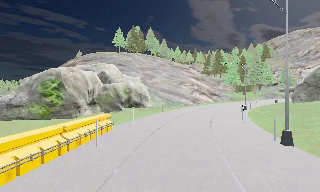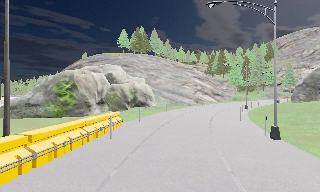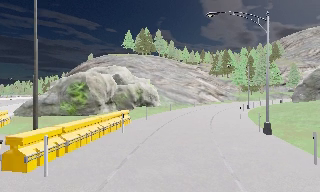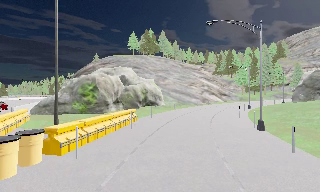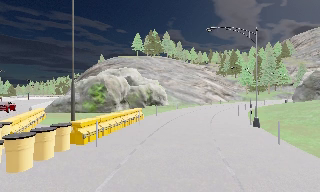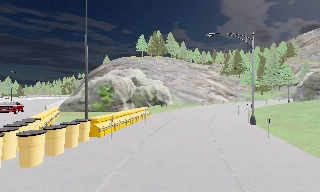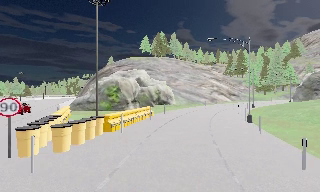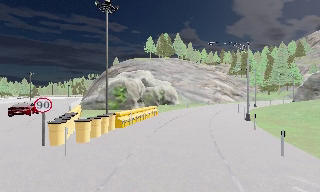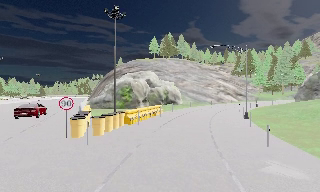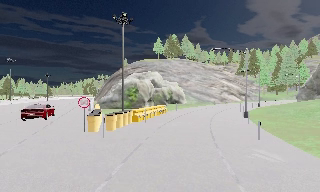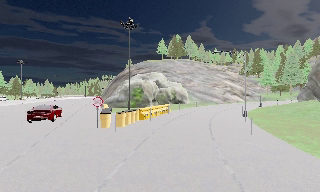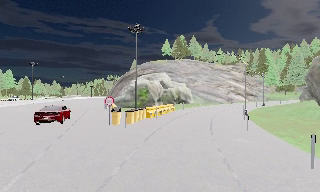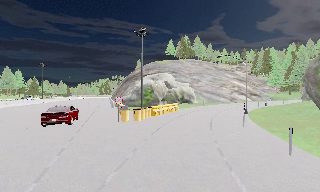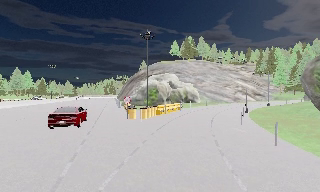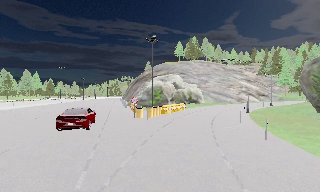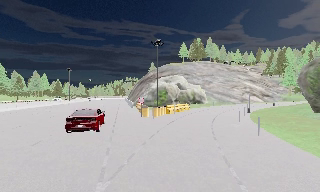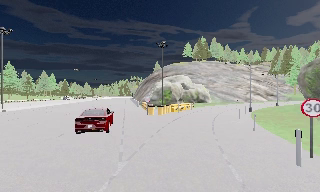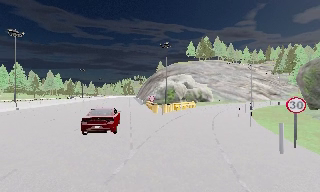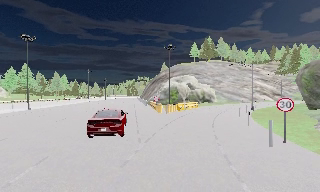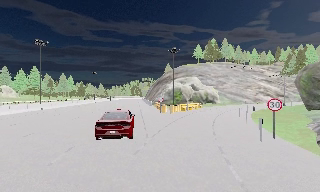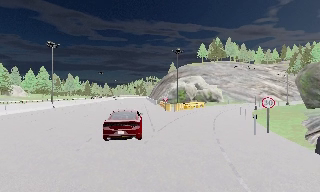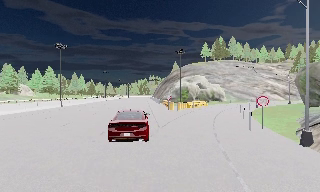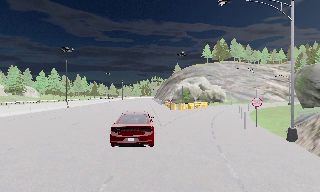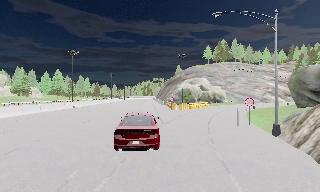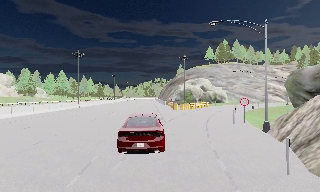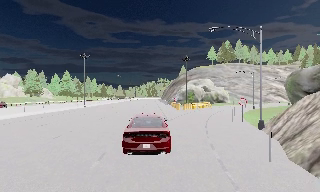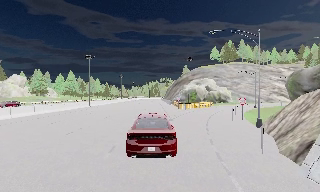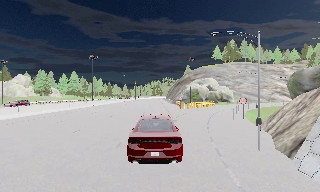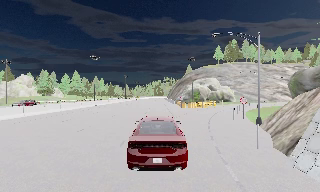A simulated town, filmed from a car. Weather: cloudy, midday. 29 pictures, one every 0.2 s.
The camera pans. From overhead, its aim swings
counterclockwise.
The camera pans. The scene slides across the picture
to the right.
0.0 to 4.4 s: The camera swings to its left by about 30 degrees, and the scene slides to the right. It travels backward, about 25 m.
4.4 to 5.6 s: The camera travels backward, about 5 m, so what stands in front gets smaller. It loses speed.
The film runs backward here.
